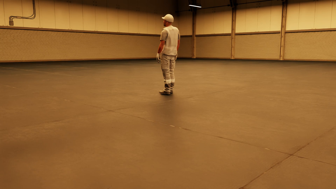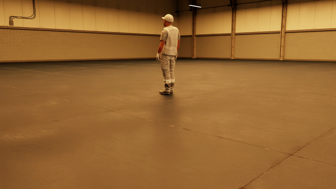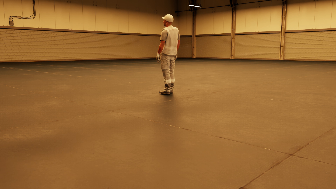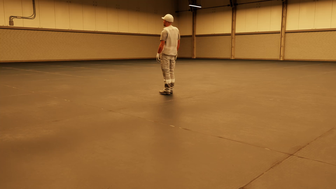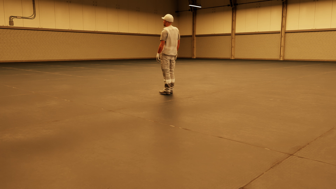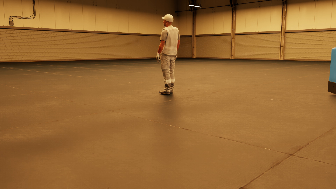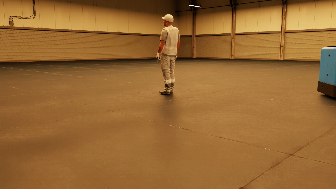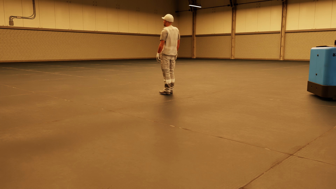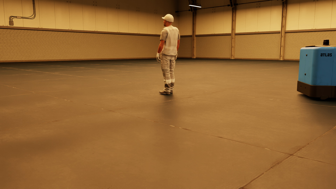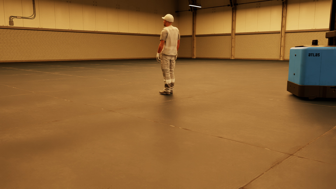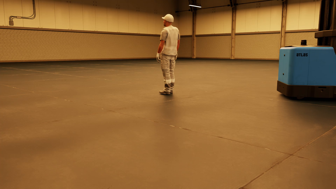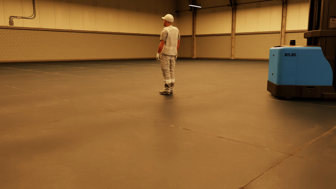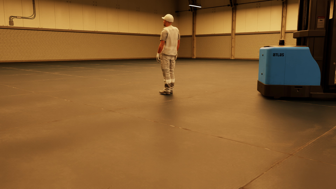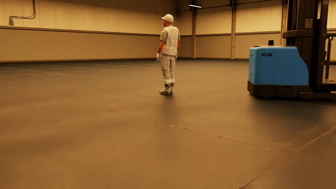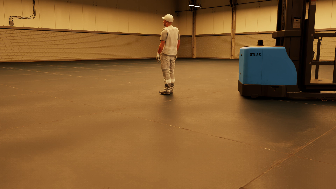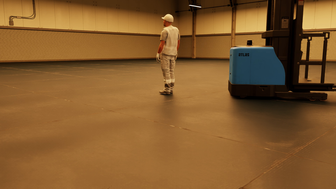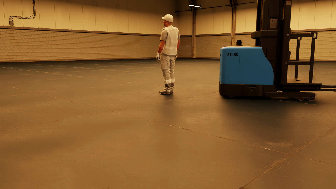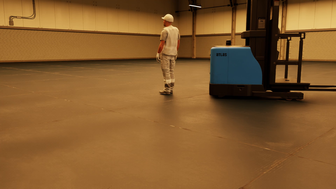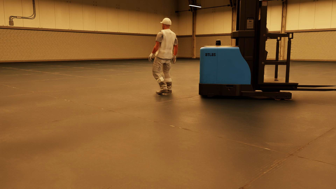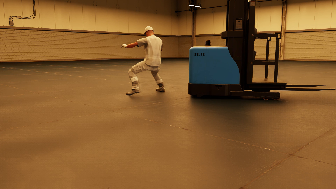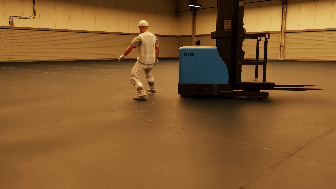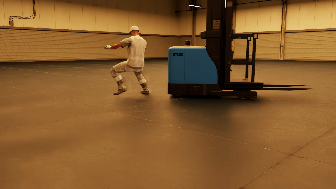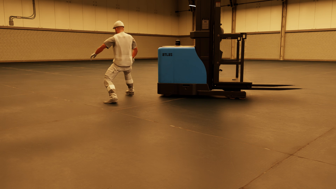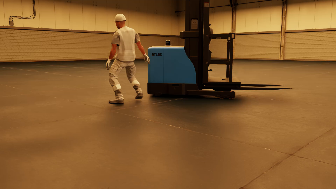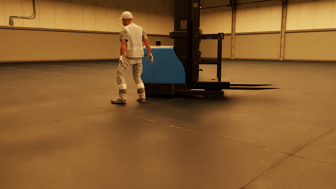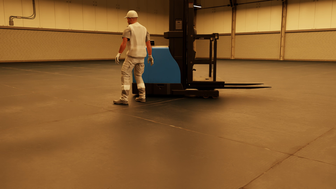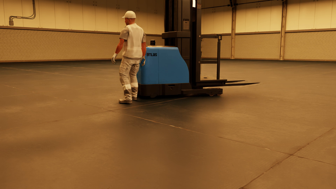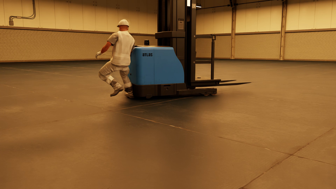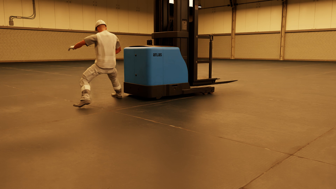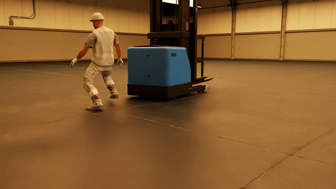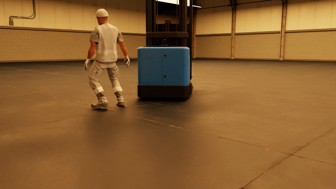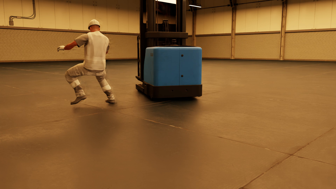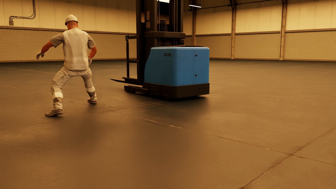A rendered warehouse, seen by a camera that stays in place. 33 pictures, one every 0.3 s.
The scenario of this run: Near miss between a forklift and a person.
